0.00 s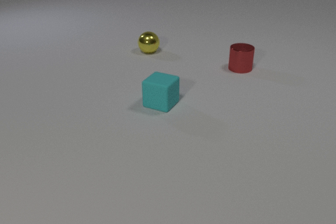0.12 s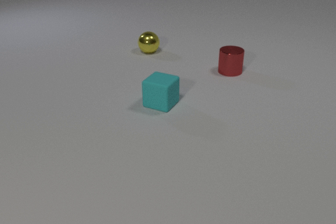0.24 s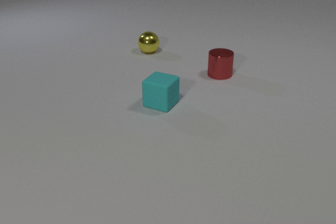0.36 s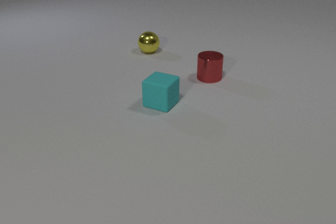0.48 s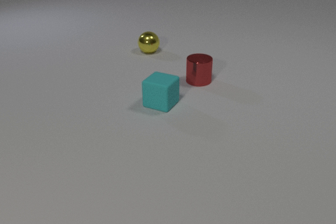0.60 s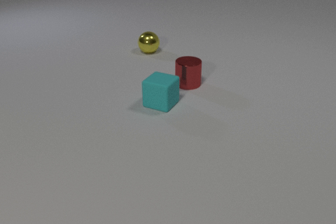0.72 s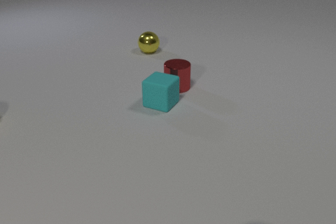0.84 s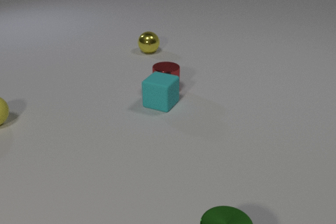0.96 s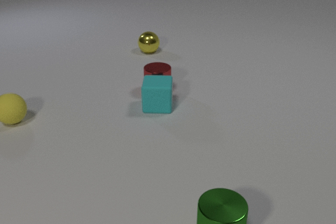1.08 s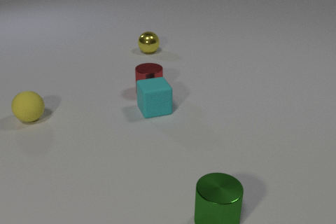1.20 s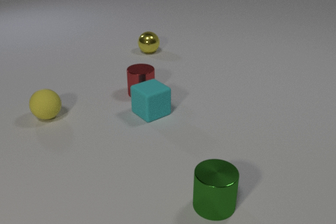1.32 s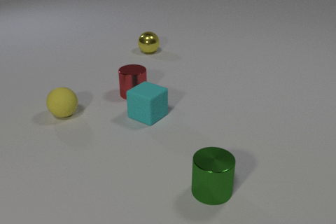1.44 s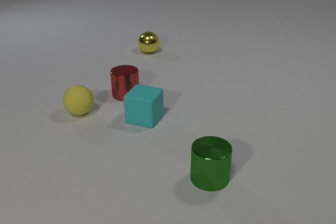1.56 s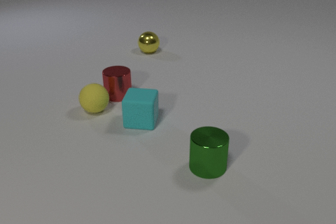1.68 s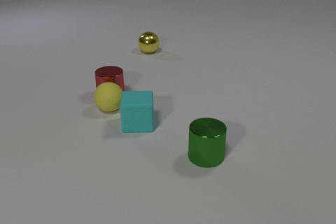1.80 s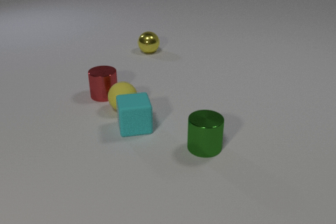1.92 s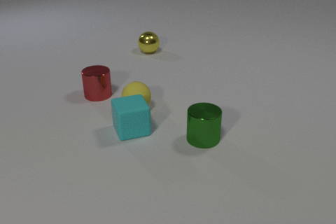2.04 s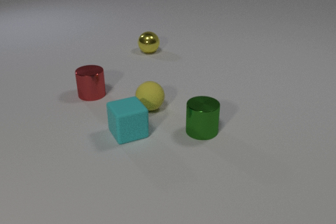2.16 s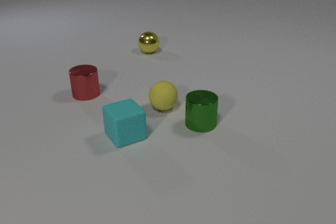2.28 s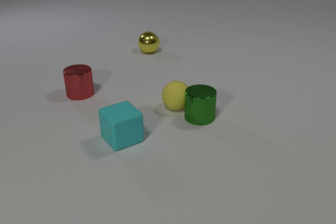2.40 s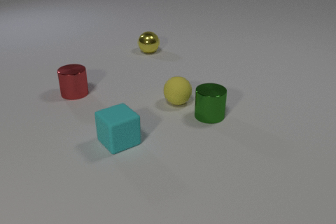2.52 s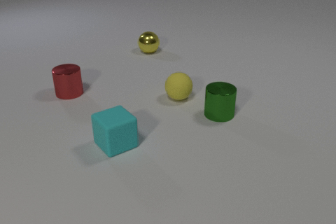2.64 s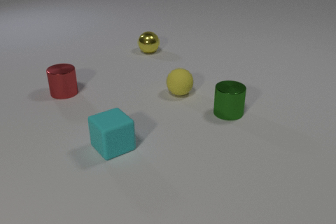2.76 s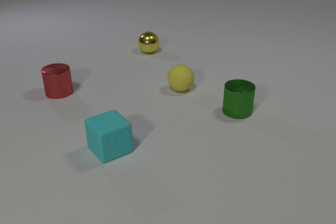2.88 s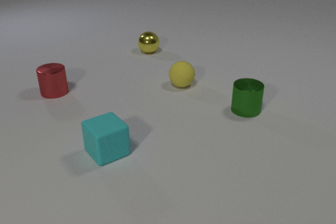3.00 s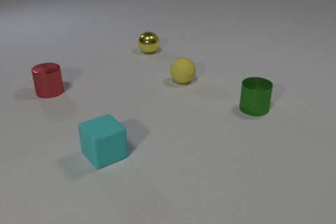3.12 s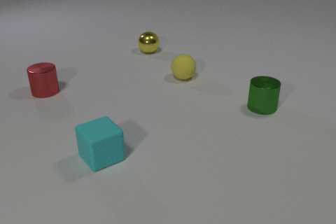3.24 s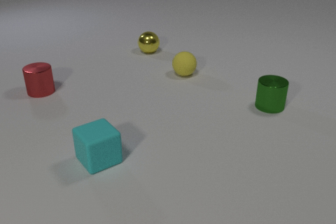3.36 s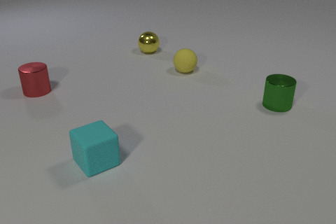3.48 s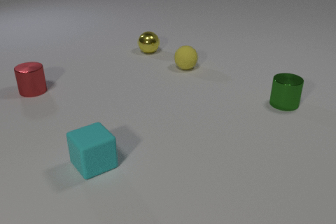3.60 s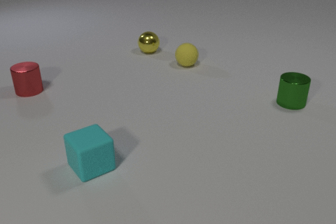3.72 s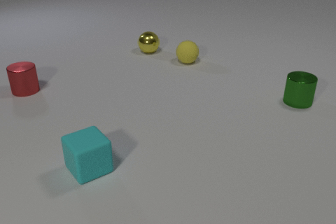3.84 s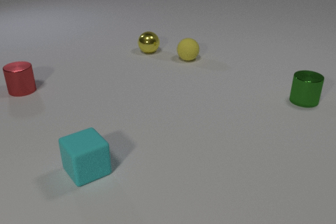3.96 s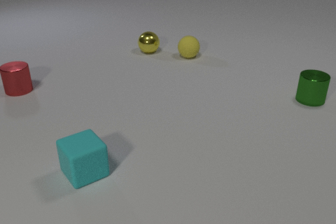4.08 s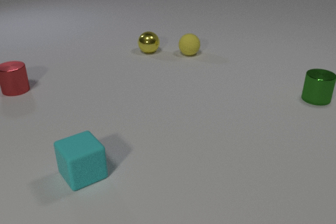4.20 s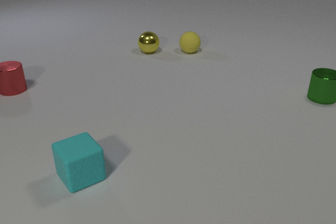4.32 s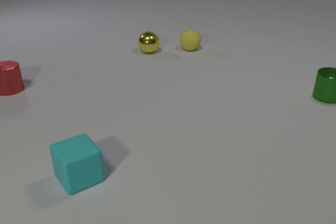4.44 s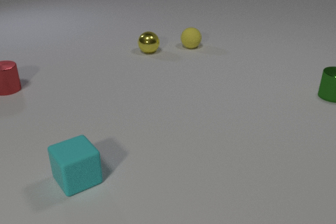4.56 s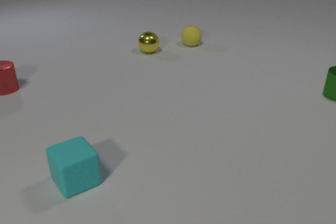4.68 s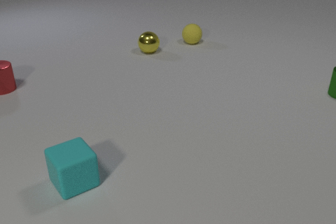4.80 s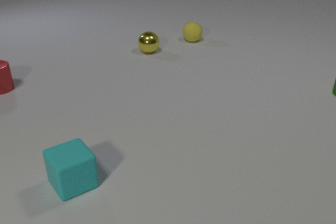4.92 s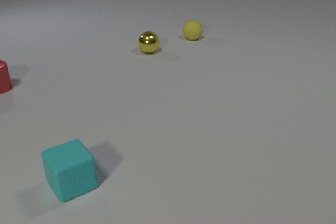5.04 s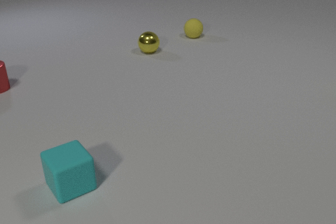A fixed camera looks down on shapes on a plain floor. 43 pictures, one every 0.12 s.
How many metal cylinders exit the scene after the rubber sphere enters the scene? 1.
What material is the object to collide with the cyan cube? metal.
What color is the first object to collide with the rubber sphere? red.
0.00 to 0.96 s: The yellow rubber sphere comes in at the left edge, rolls to the right. The red metal cylinder slides to the left and toward the camera. The cyan rubber cube slides toward the camera, spins counterclockwise seen from above by about 30 degrees, its near face sliding to the right. The green metal cylinder comes in at the bottom edge, slides away from the camera. The red metal cylinder and the cyan rubber cube collide.
0.96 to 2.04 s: The yellow rubber sphere rolls to the right. The red metal cylinder slides to the left. The cyan rubber cube slides toward the camera and to the left, spins counterclockwise seen from above by about 120 degrees, its near face sliding to the right. The green metal cylinder slides away from the camera. The yellow rubber sphere and the red metal cylinder collide.
2.04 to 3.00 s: The yellow rubber sphere rolls away from the camera and to the right. The red metal cylinder slides to the left. The cyan rubber cube slides toward the camera and to the left. The green metal cylinder slides away from the camera and to the right. The yellow rubber sphere and the green metal cylinder collide.
3.00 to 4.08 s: The yellow rubber sphere rolls away from the camera. The red metal cylinder slides to the left and away from the camera. The cyan rubber cube slides toward the camera and to the left. The green metal cylinder slides to the right and away from the camera.
4.08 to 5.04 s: The yellow rubber sphere rolls away from the camera. The red metal cylinder slides to the left and away from the camera. The cyan rubber cube slides toward the camera and to the left. The green metal cylinder slides to the right and away from the camera, leaves at the right edge.
